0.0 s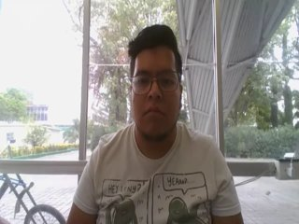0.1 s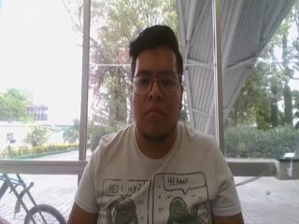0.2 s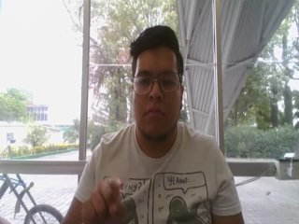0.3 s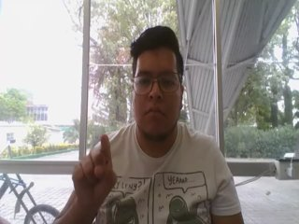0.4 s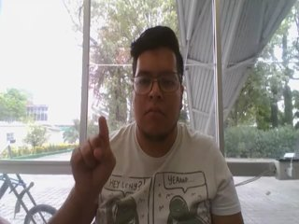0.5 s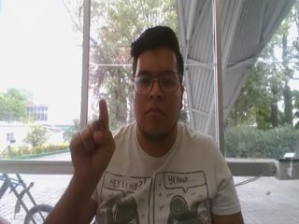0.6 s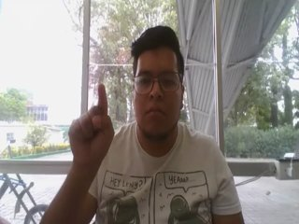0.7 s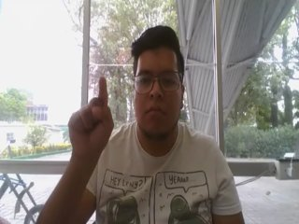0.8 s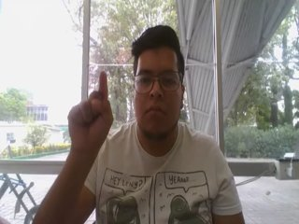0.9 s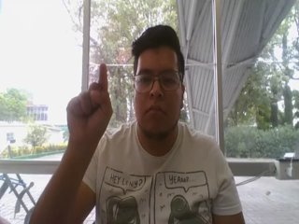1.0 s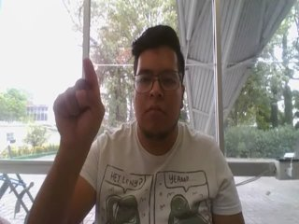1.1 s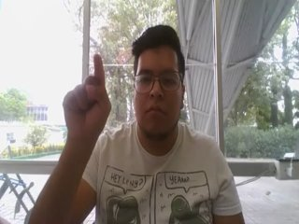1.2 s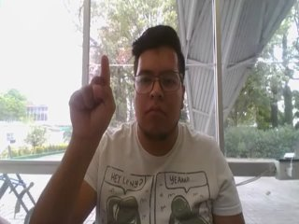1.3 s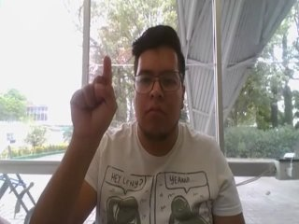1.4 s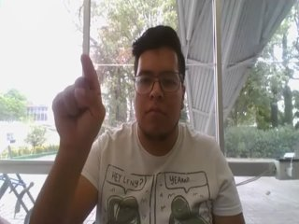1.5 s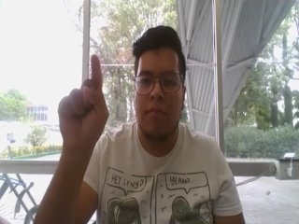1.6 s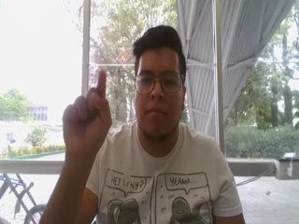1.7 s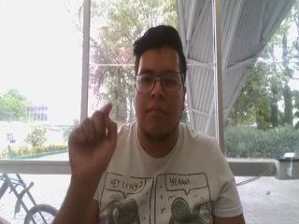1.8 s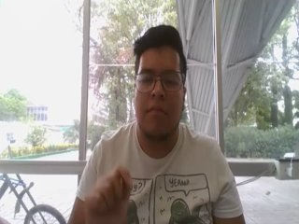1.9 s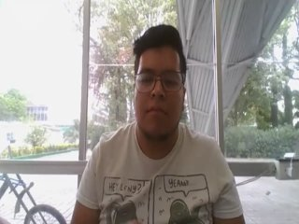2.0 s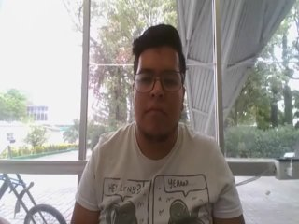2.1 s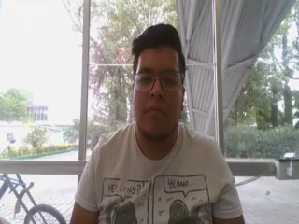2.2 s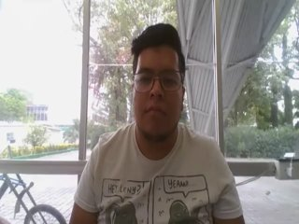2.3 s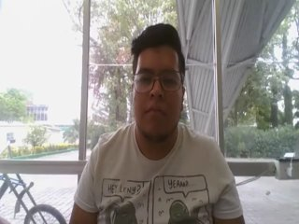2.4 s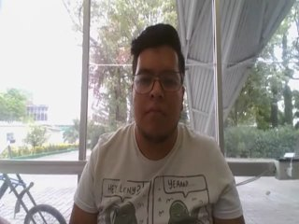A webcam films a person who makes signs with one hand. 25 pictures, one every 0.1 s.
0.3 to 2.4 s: Double click with one finger.
